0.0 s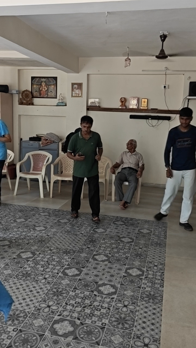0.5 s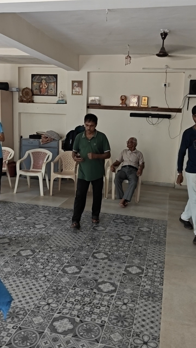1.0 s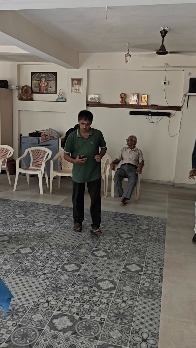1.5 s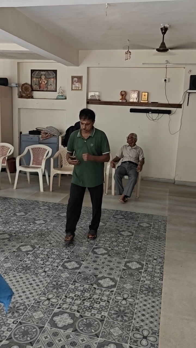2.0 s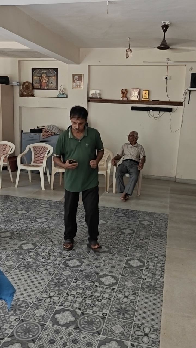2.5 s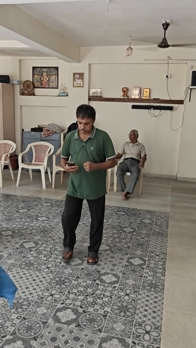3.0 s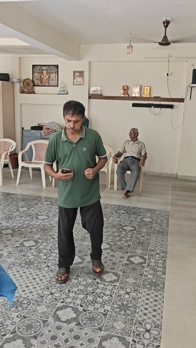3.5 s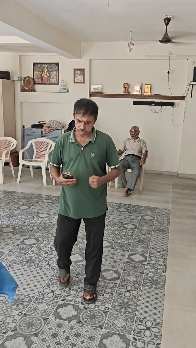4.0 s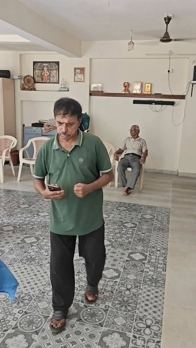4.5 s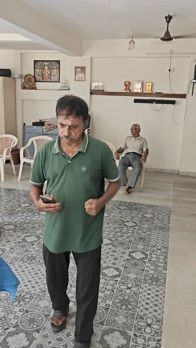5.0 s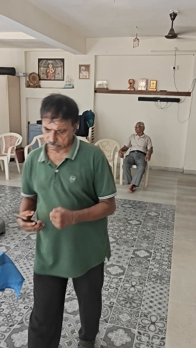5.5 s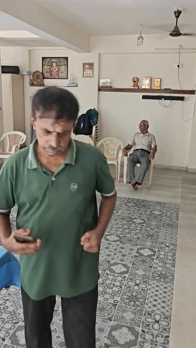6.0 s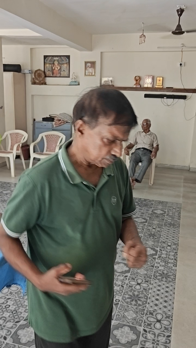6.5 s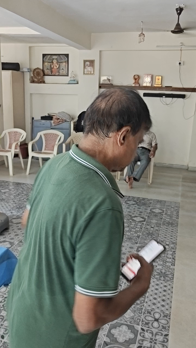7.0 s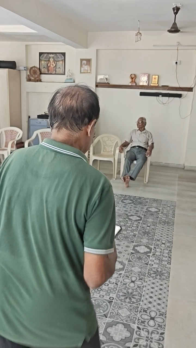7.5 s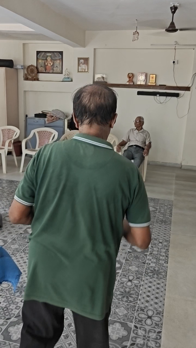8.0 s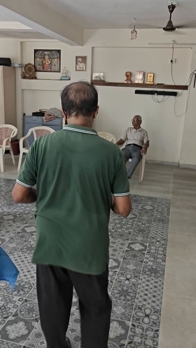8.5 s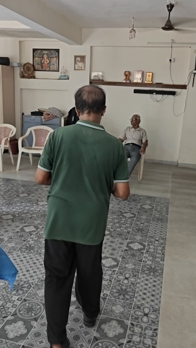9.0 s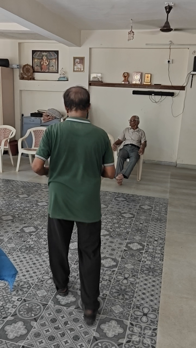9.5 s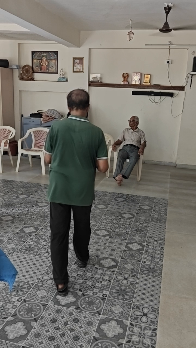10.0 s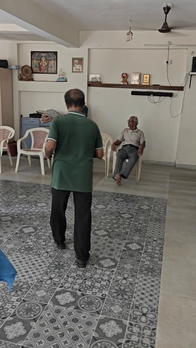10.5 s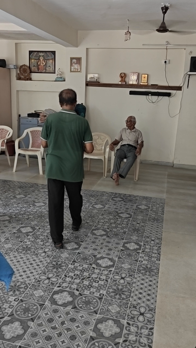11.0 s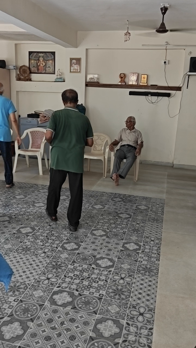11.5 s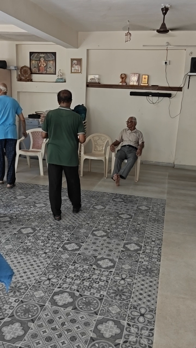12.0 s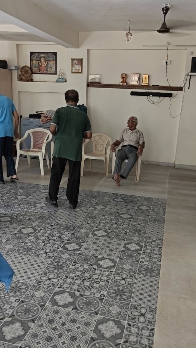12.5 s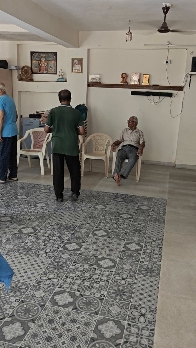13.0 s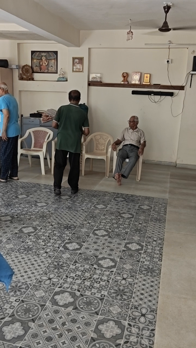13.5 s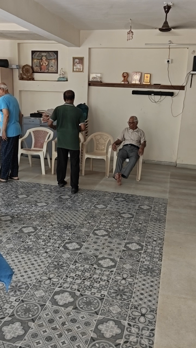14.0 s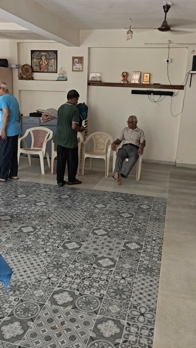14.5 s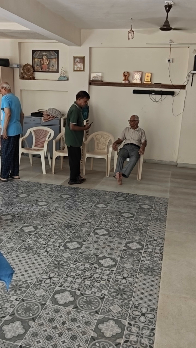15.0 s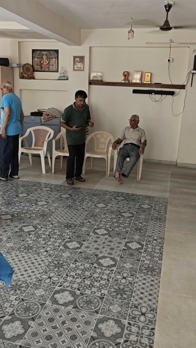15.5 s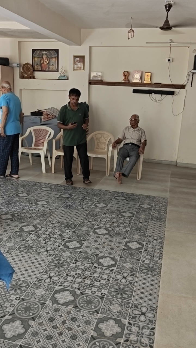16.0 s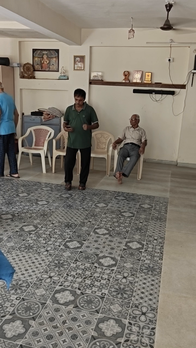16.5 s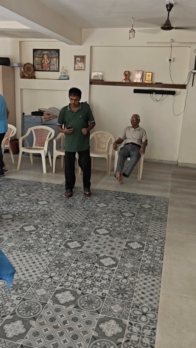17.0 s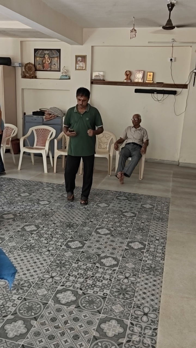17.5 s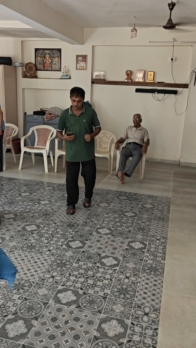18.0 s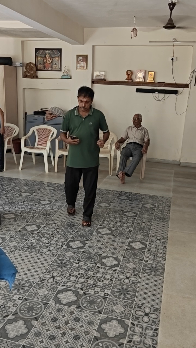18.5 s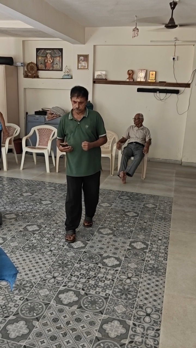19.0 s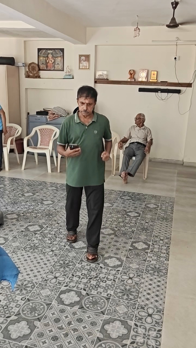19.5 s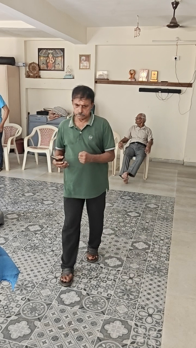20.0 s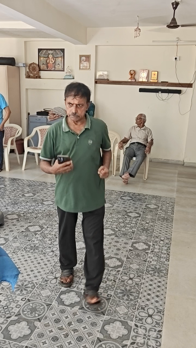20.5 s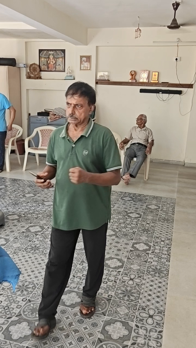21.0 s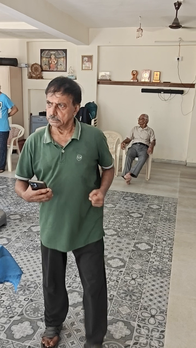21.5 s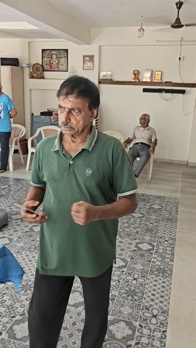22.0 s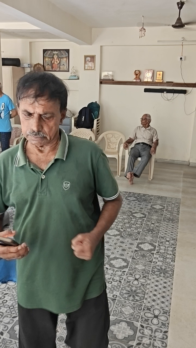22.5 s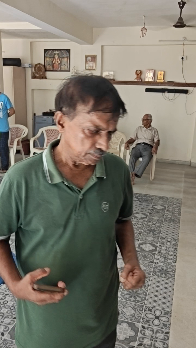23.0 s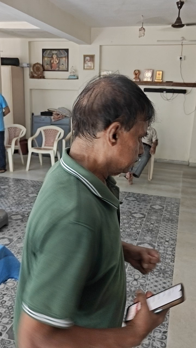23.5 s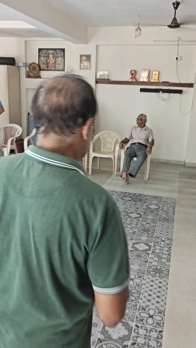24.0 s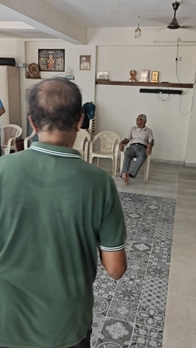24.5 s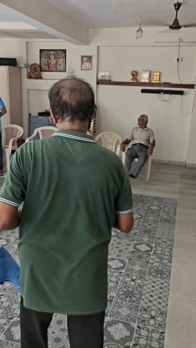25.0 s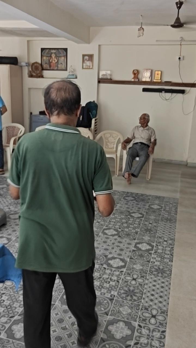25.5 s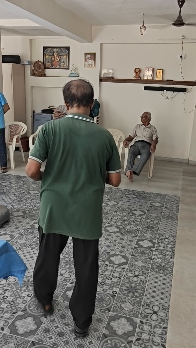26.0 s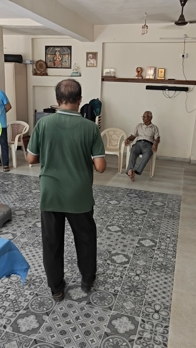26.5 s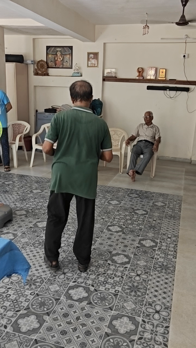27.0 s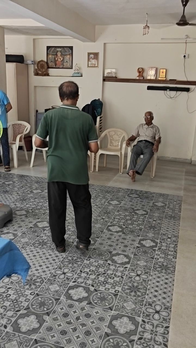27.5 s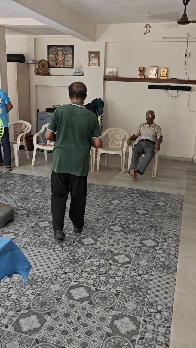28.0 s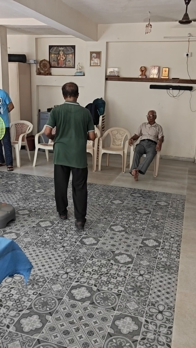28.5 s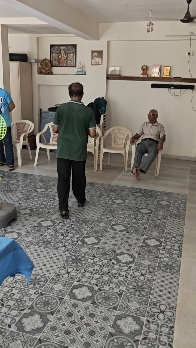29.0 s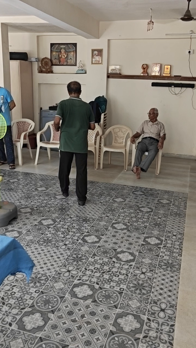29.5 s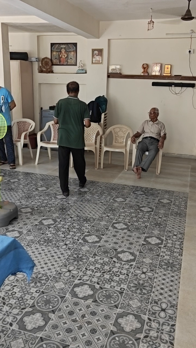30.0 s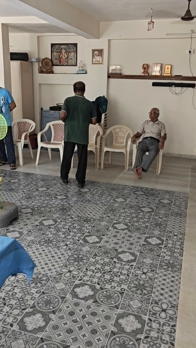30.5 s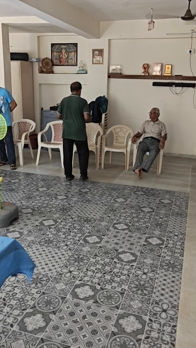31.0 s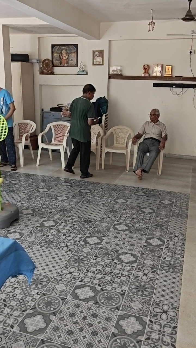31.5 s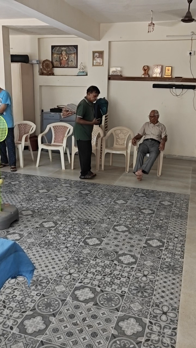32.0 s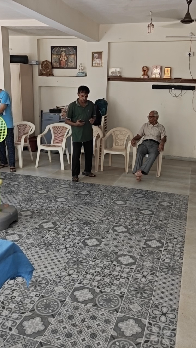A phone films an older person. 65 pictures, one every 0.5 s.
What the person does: Jogging.
